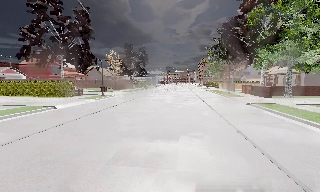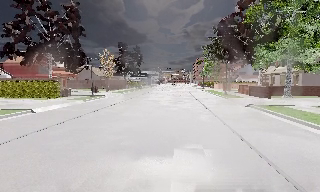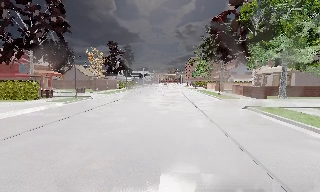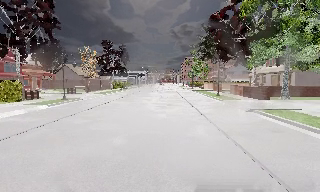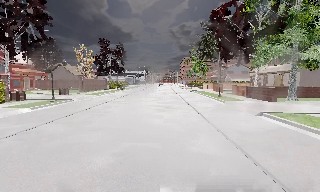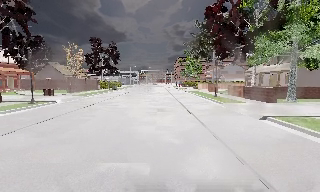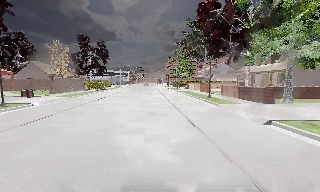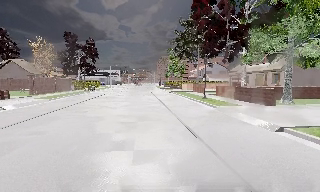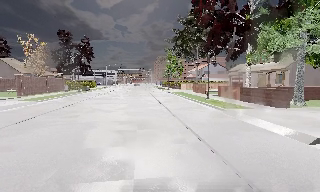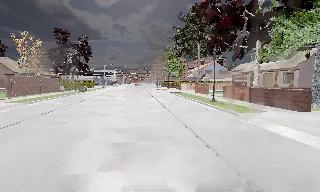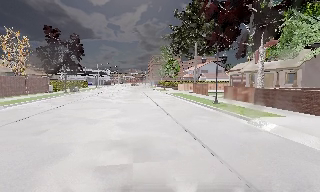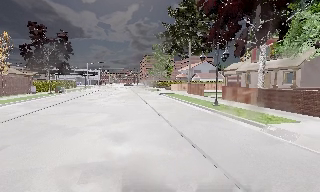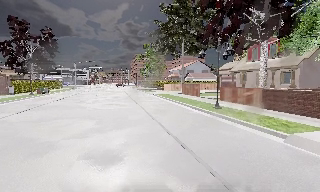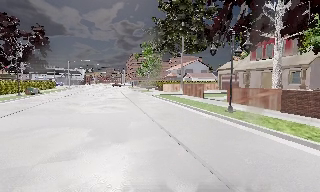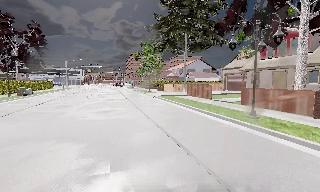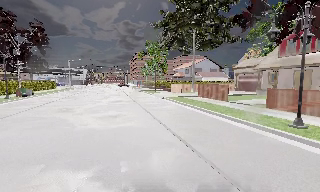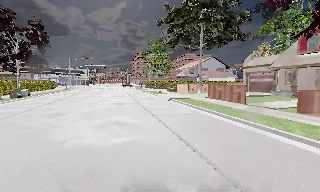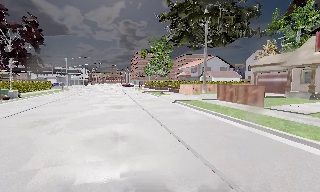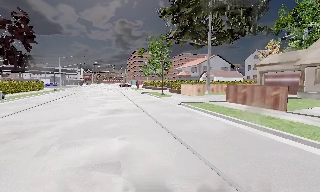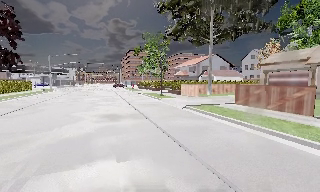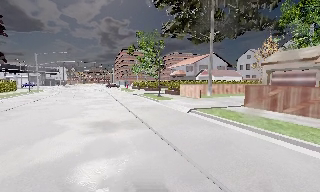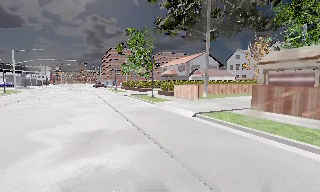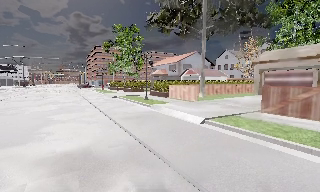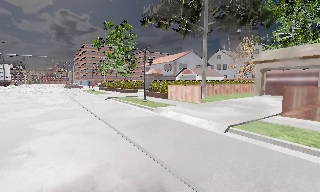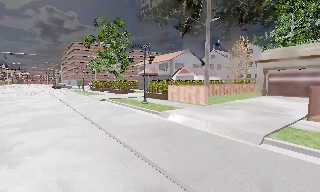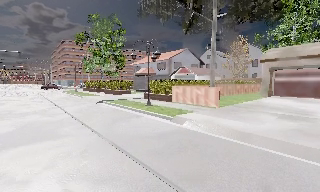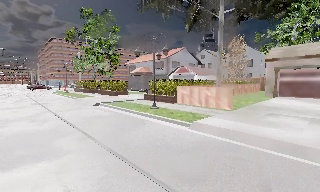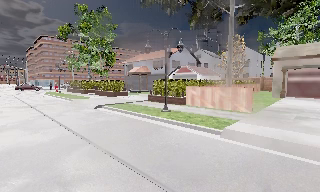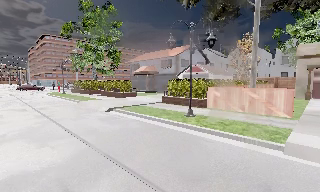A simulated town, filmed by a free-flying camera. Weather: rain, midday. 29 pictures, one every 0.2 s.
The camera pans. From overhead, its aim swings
clockwise.
0.0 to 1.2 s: The scene slides to the left, as the camera pans about 10 degrees to its right. It travels forward, about 8 m, so what stands in front looms larger.
1.2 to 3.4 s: The camera pans to its right, which is clockwise from overhead, by about 15 degrees. It travels forward, about 17 m, so what stands in front looms larger.
3.4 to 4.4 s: The camera pans to its right, which is clockwise from overhead, by about 15 degrees. It travels forward, about 9 m, so what stands in front looms larger.
4.4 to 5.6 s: The camera pans to its right, which is clockwise from overhead, by about 15 degrees. It travels forward and to its left, about 10 m, so what stands in front looms larger.
The film runs forward here.
